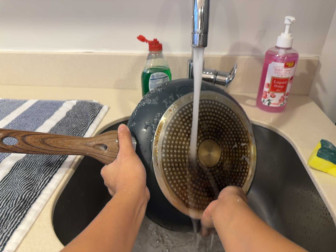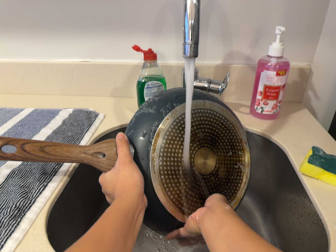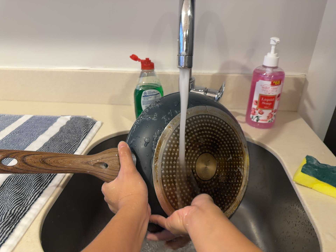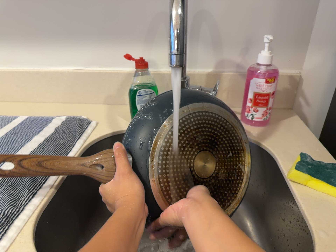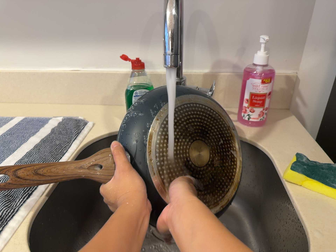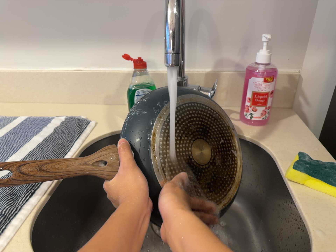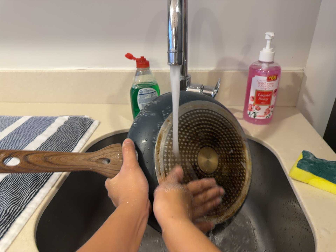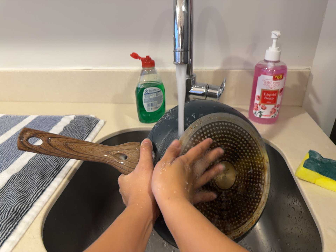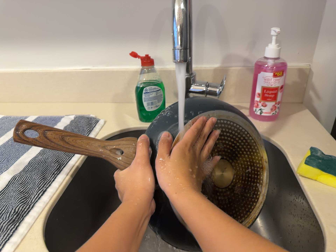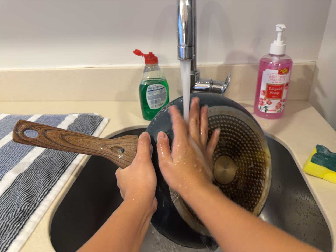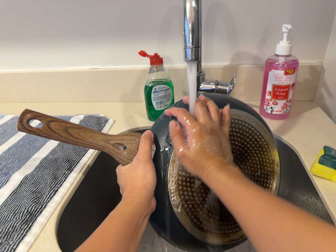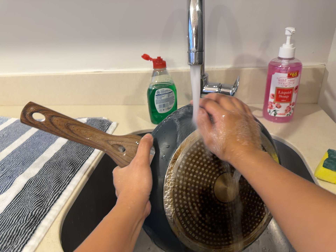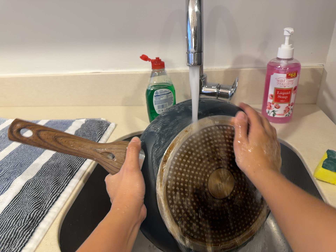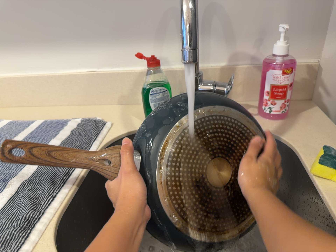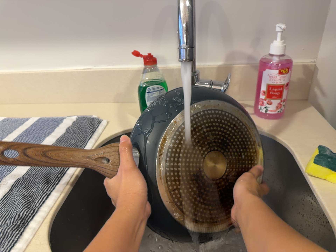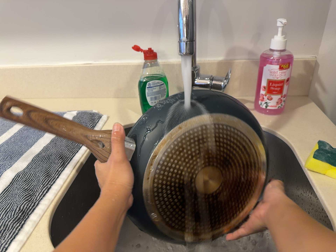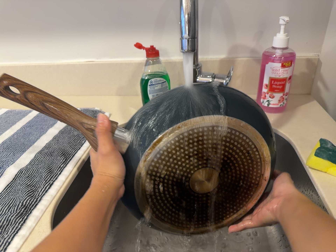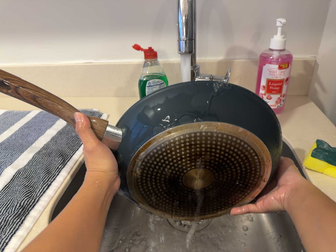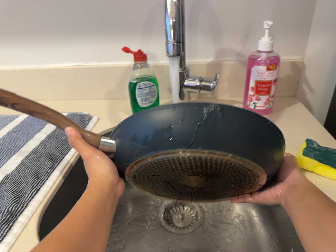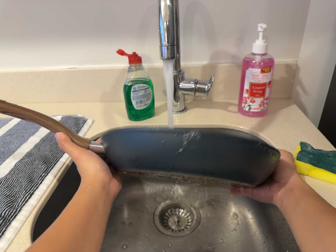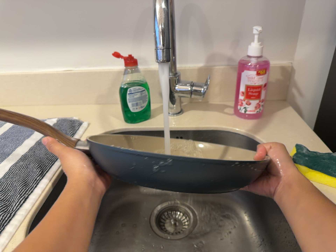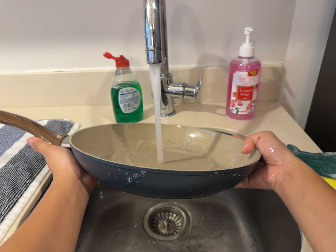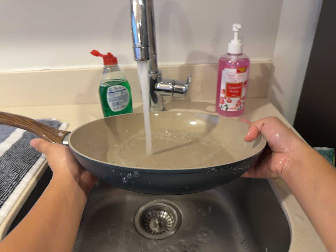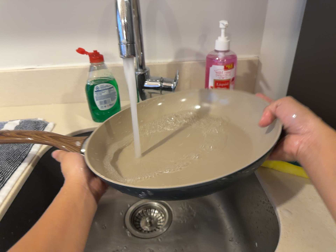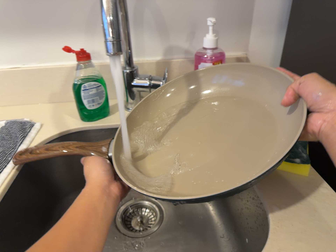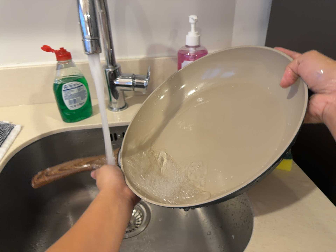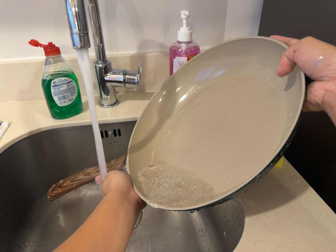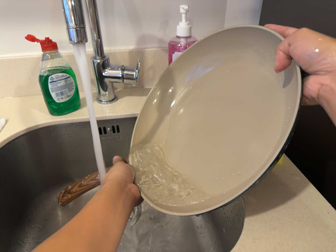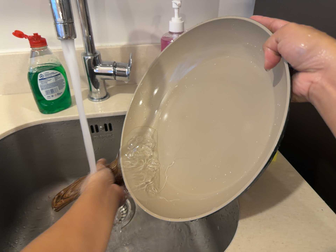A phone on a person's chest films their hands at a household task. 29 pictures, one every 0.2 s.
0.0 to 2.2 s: The camera shifts only a little, or ends up much as it began.
2.2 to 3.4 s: The camera keeps its place and its aim.
3.4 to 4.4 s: The camera shifts only a little, or ends up much as it began.
4.4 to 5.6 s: The camera pans to its right by about 10 degrees.
The film runs forward here.
